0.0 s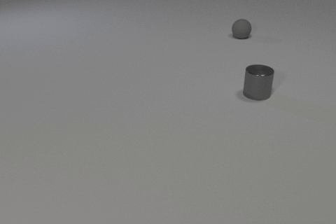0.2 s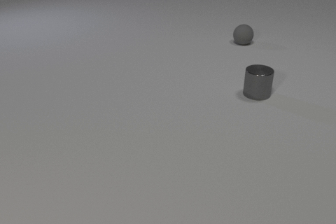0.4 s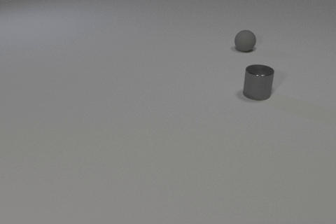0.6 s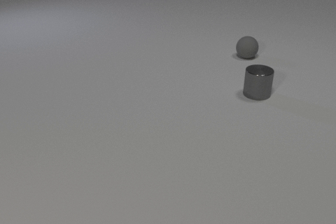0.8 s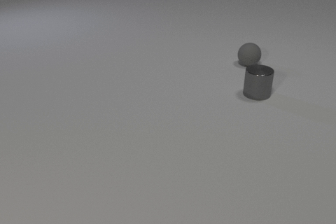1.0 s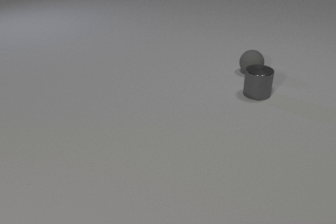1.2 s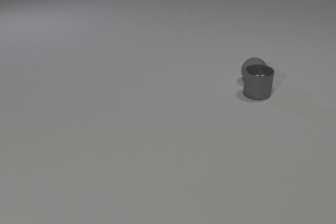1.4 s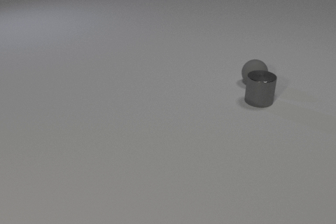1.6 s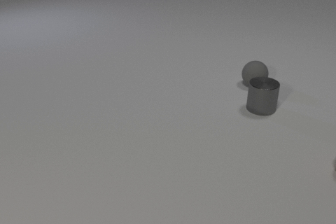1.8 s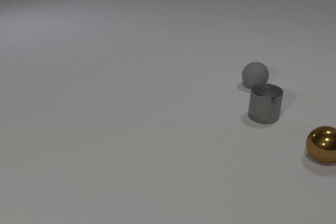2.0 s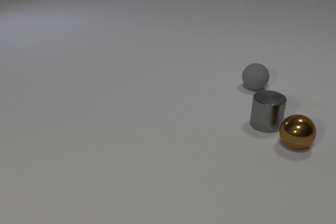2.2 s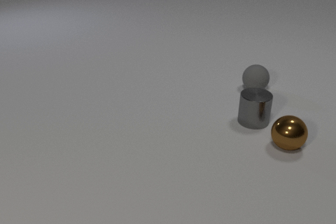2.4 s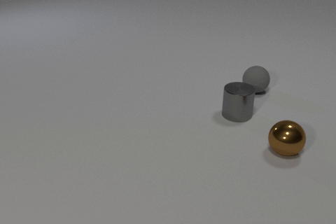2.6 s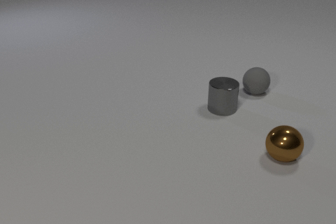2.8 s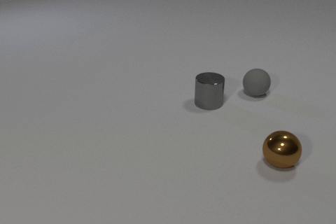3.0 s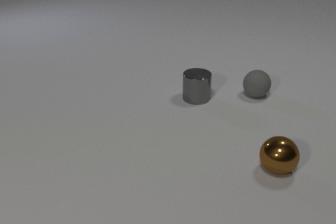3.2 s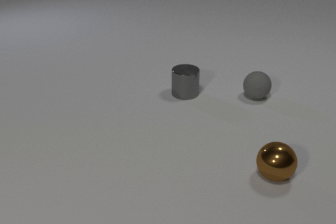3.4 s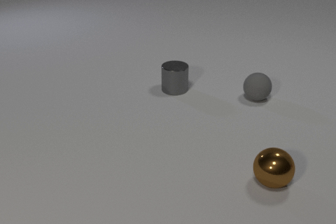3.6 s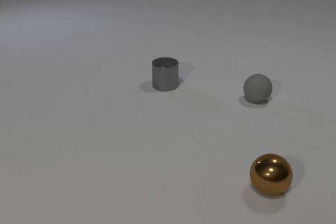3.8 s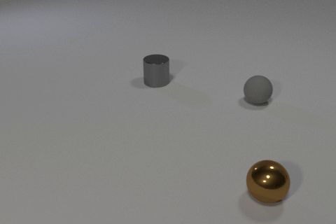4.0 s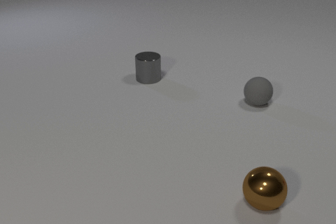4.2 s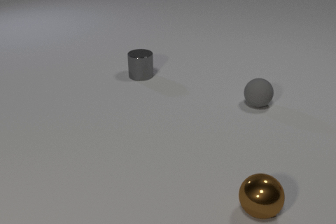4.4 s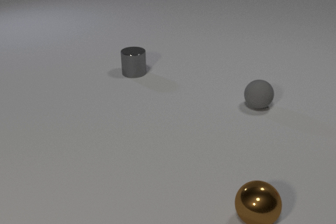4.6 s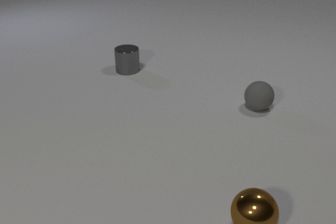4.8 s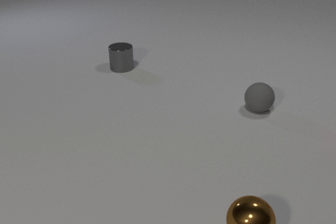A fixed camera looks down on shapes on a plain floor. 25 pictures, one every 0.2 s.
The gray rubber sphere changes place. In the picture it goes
toward the camera.
The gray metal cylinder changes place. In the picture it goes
to the left.
0.0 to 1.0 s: The gray rubber sphere rolls toward the camera.
1.0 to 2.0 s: The gray rubber sphere rolls toward the camera. The gray metal cylinder slides toward the camera. The brown metal sphere comes in at the right edge, rolls to the left and away from the camera. The gray rubber sphere and the gray metal cylinder collide.
2.0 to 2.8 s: The gray rubber sphere rolls toward the camera. The gray metal cylinder slides to the left and away from the camera. The brown metal sphere rolls toward the camera. The gray metal cylinder and the brown metal sphere collide.
2.8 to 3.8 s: The gray rubber sphere rolls toward the camera. The gray metal cylinder slides to the left and away from the camera. The brown metal sphere rolls toward the camera.
3.8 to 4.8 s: The gray rubber sphere rolls toward the camera. The gray metal cylinder slides away from the camera and to the left. The brown metal sphere rolls toward the camera.
How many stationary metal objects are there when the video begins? 1.
What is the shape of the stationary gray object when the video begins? cylinder.
How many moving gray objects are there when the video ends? 2.
